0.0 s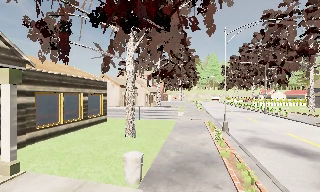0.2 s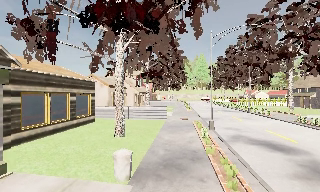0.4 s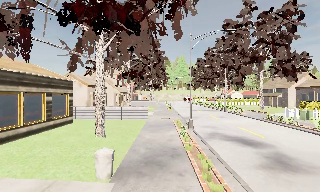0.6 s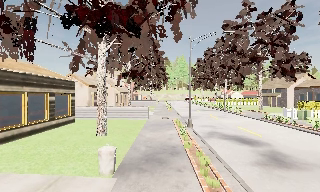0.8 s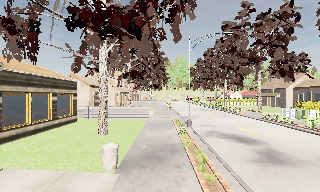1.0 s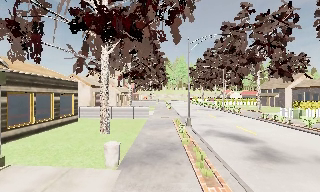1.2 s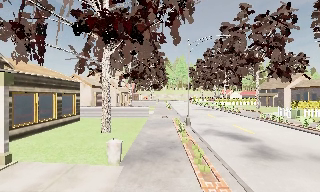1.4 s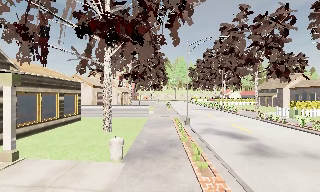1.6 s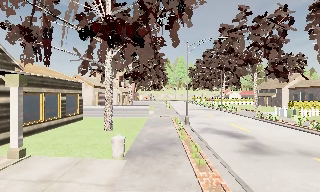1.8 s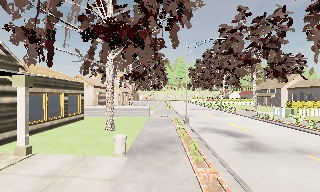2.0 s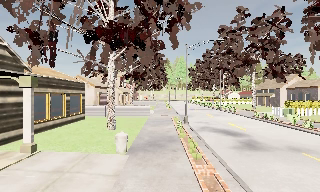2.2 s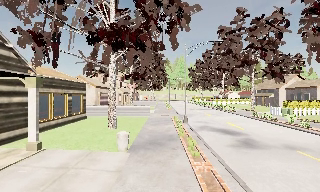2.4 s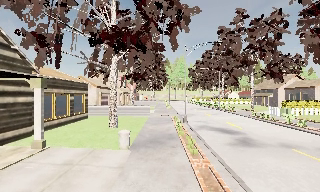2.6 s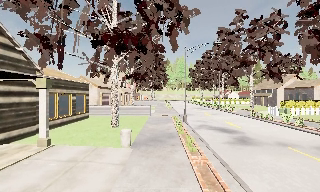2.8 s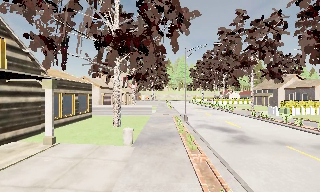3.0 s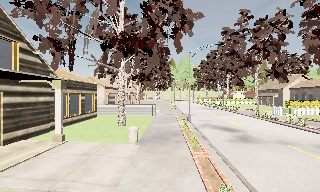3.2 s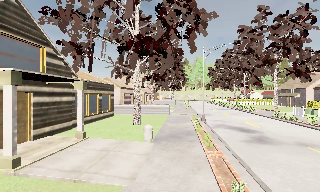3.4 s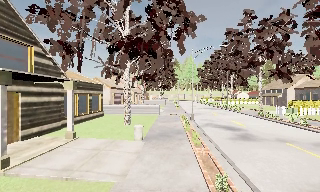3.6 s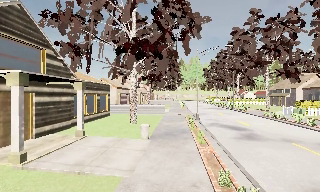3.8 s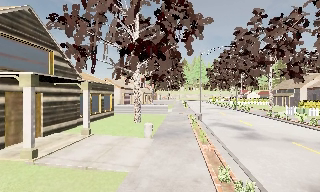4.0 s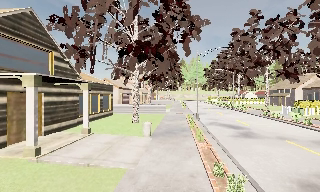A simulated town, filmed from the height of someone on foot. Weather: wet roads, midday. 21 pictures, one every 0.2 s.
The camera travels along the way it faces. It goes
backward.
0.0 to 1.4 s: The scene slides to the left, as the camera pans about 10 degrees to its right. It travels backward, about 2 m, so what stands in front gets smaller.
1.4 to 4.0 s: The camera travels backward, about 3.5 m, so what stands in front gets smaller.
The film runs backward here.
